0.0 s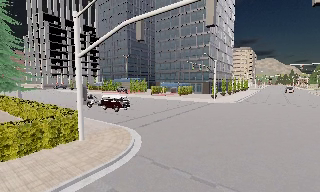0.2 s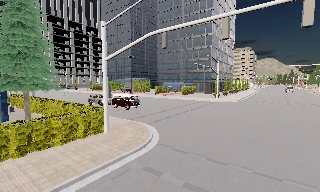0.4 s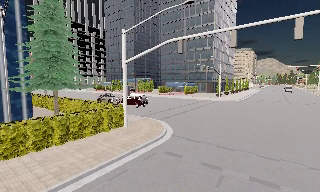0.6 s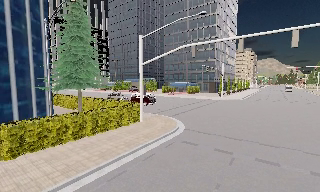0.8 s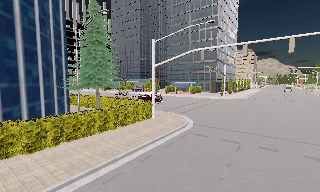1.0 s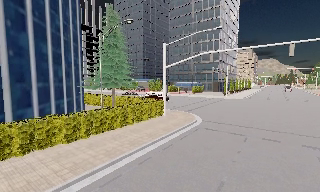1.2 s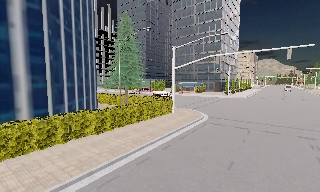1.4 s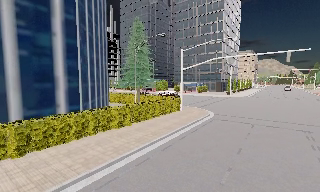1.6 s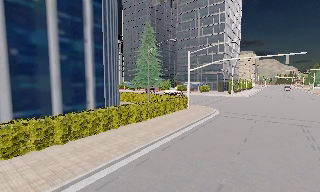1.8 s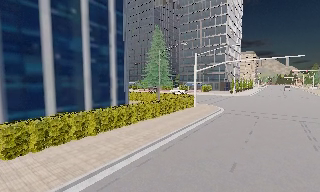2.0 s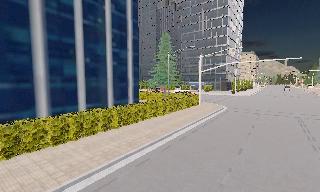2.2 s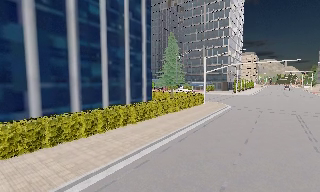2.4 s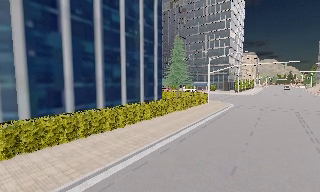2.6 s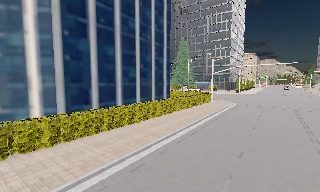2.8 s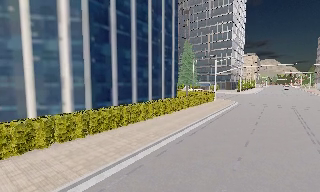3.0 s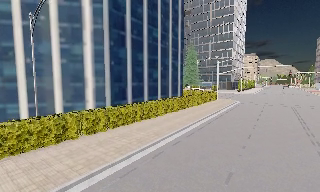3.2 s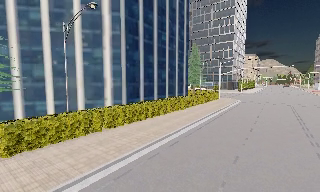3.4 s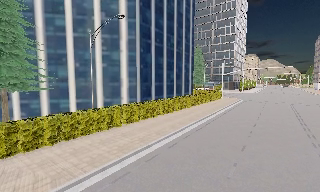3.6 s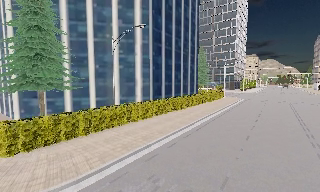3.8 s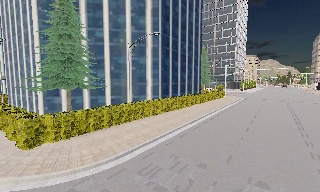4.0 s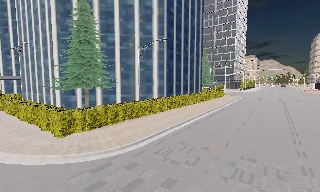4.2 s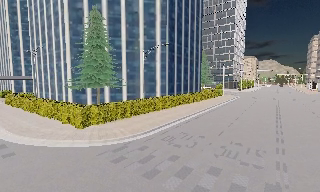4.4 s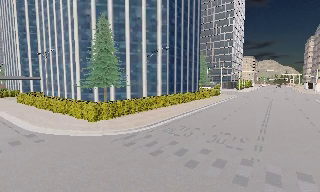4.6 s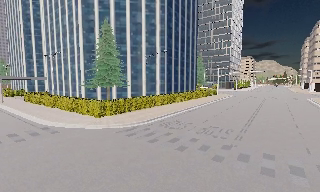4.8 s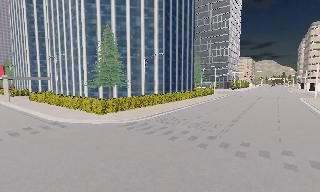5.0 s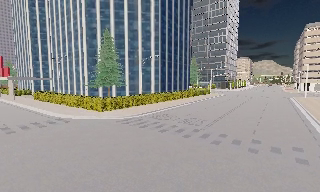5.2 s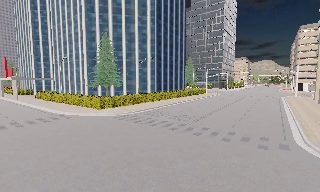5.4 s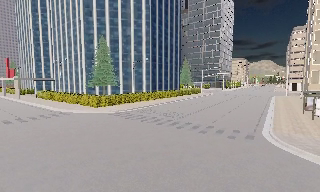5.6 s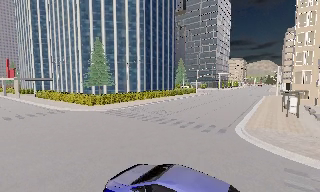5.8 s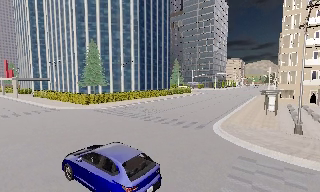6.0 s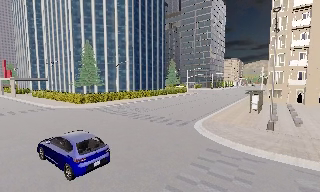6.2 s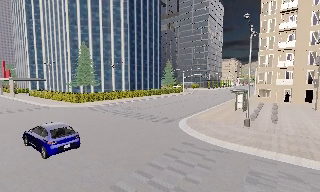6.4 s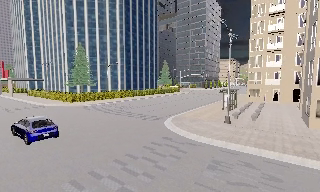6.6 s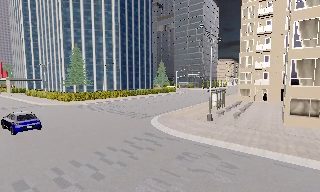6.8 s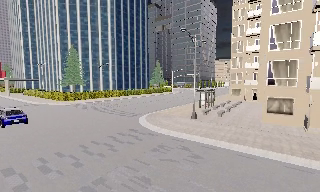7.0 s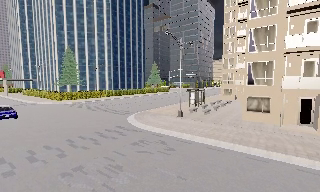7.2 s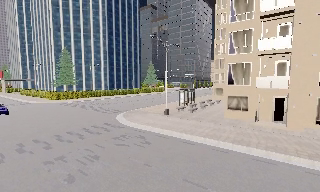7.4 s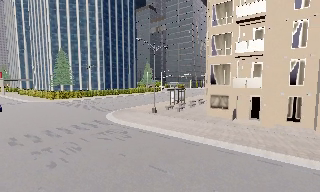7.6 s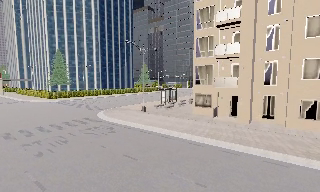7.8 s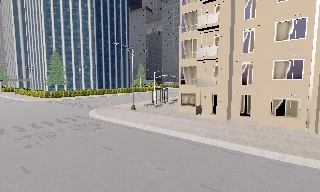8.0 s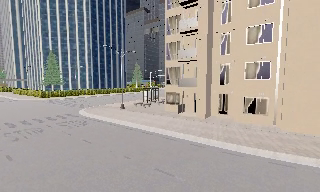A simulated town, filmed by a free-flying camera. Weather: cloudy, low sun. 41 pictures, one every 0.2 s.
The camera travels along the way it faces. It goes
backward.
0.0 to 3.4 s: The camera travels backward and to its left, about 30 m, so what stands in front gets smaller.
3.4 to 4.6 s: The camera travels backward, about 12 m, so what stands in front gets smaller.
4.6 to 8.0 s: The camera travels to its right and backward, about 30 m, so close, fixed things drift to the left.
The film runs forward here.
